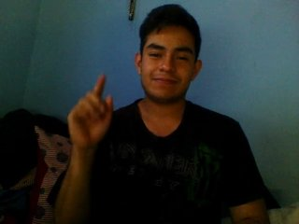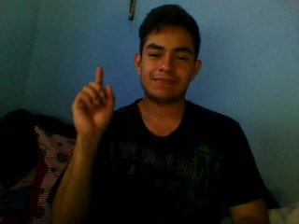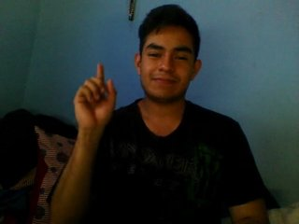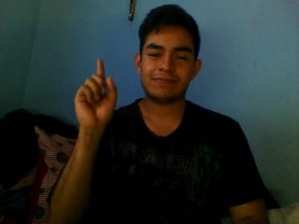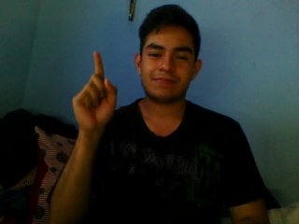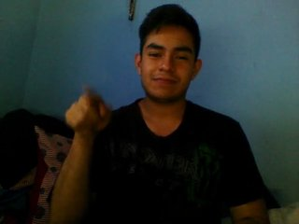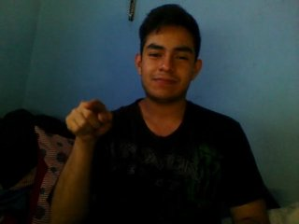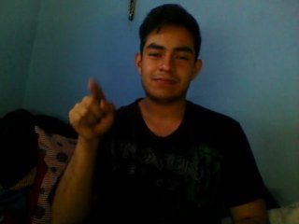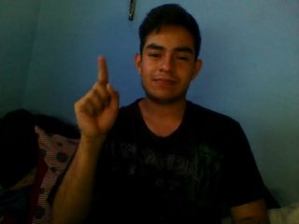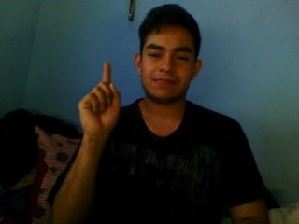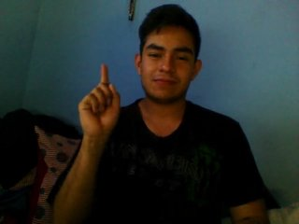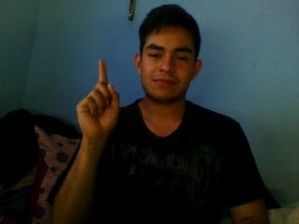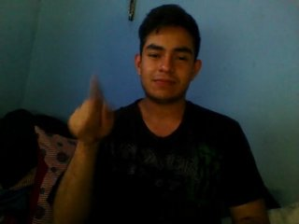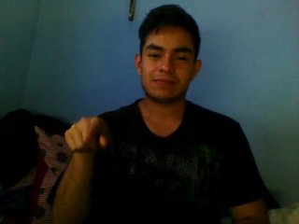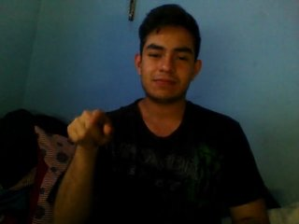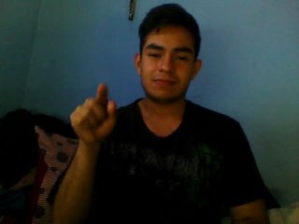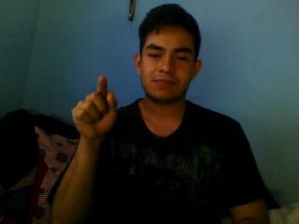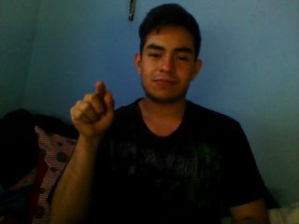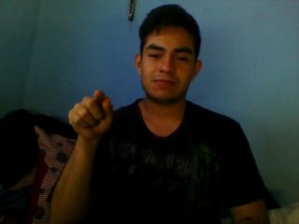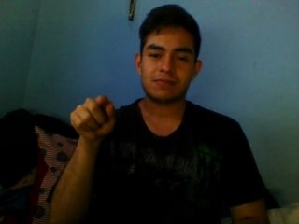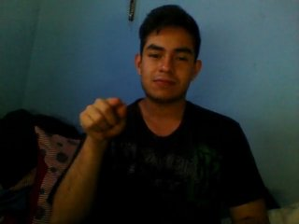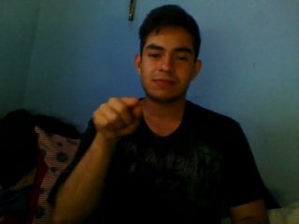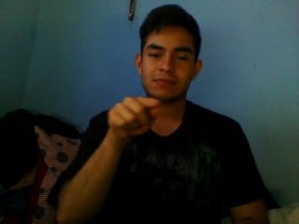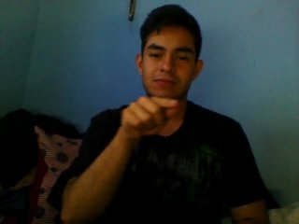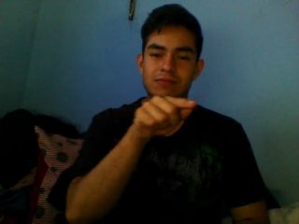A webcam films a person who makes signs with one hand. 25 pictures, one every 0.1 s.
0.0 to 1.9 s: Double click with one finger.
2.0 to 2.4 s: Pointing with one finger.
